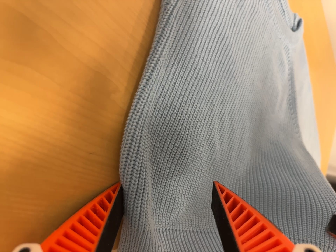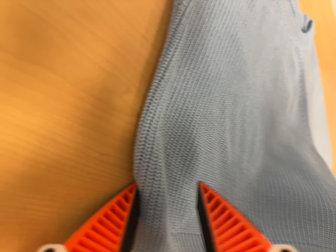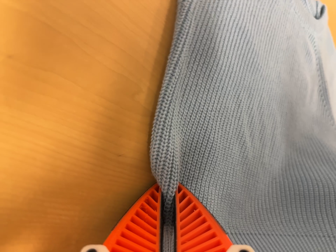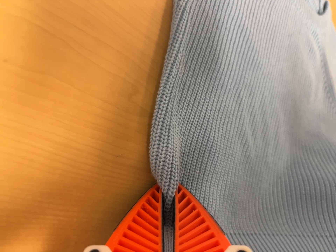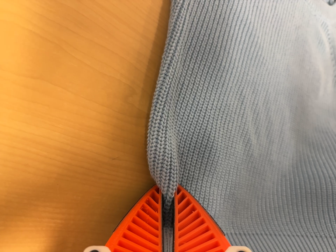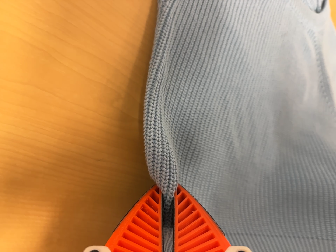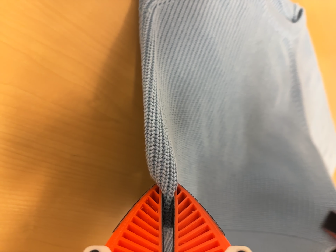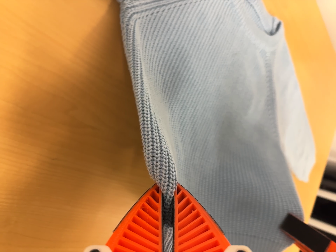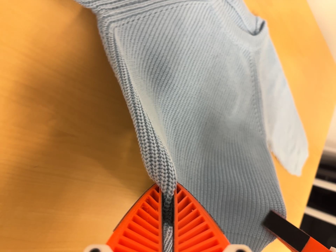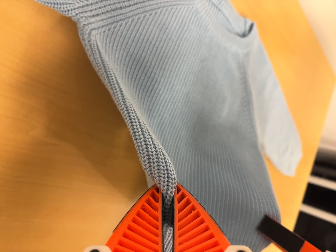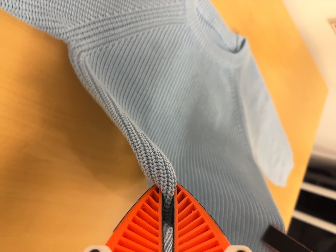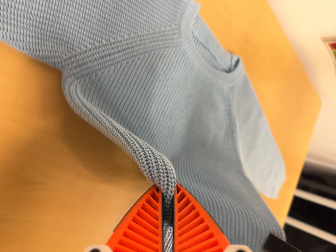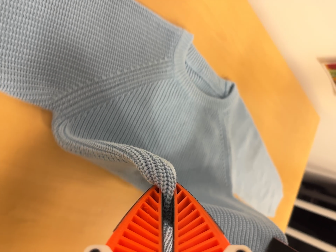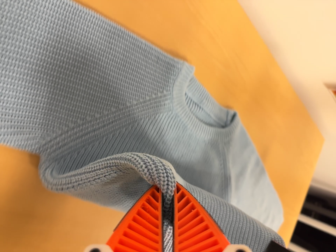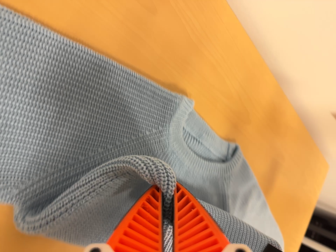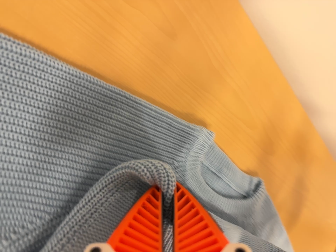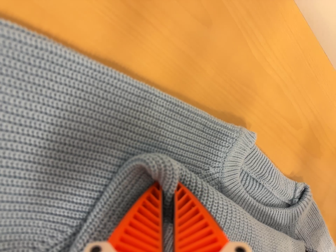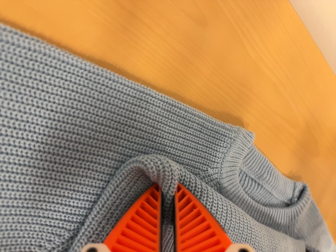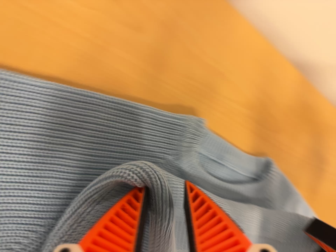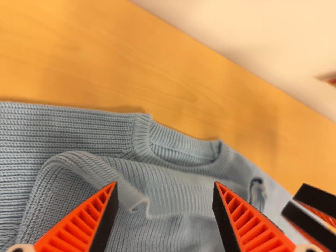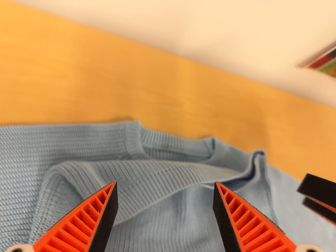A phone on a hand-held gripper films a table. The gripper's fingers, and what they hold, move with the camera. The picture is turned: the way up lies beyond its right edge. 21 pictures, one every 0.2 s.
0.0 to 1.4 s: The camera travels to its right and backward, about 8 cm.
1.4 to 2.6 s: The camera travels toward the top of its view and to its right, about 18 cm, so close, fixed things drift downward.
2.6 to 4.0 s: The camera travels to its right, about 12 cm. Its aim tips toward the top of its view by about 20 degrees, and the scene shifts downward. It rolls about its line of sight by about 30 degrees, and the scene rotates counterclockwise.
The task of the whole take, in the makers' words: fold up.
The film runs forward here.
